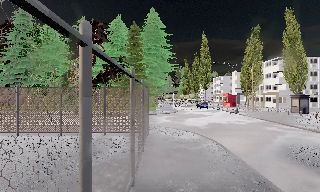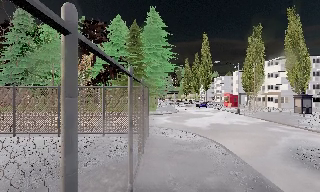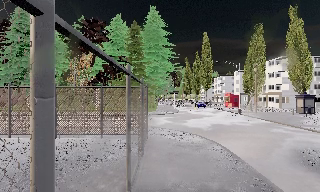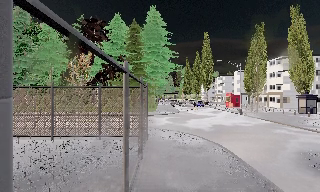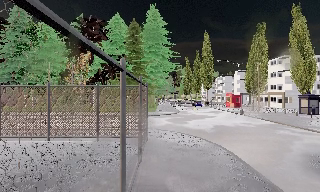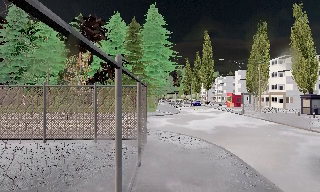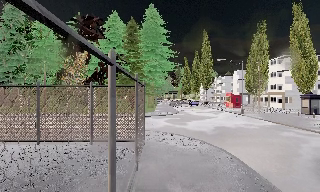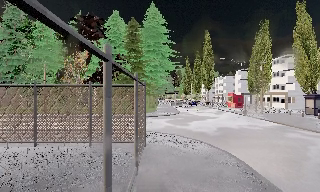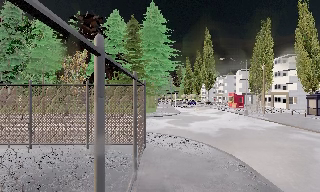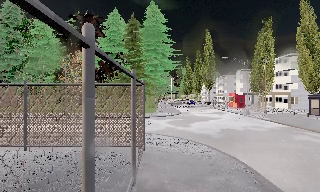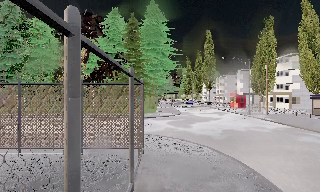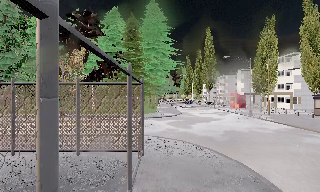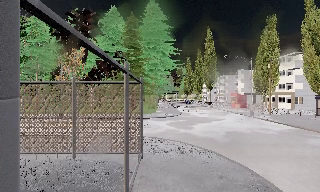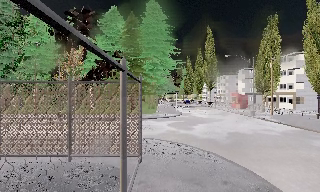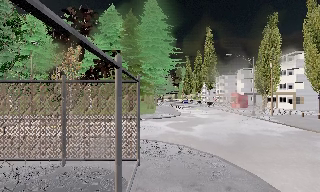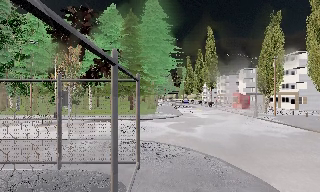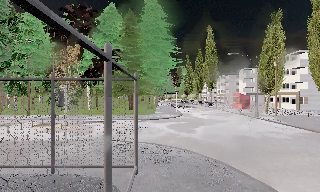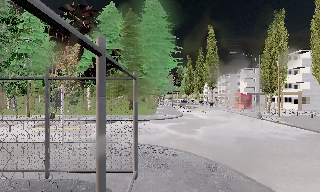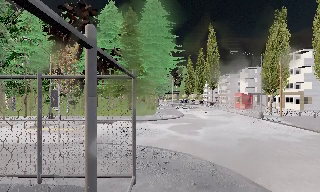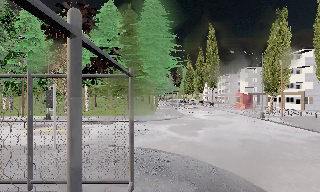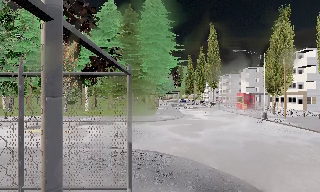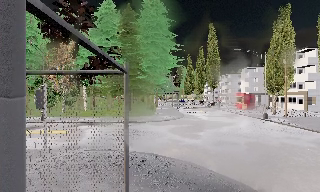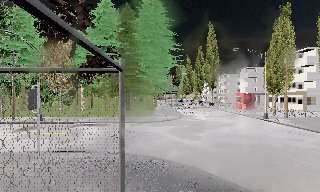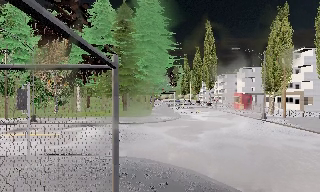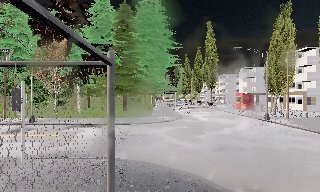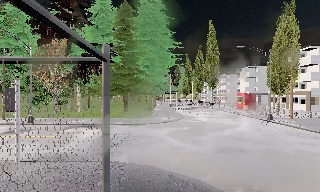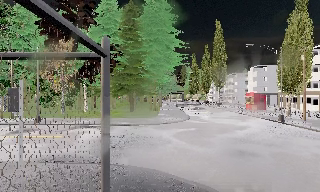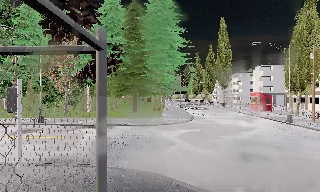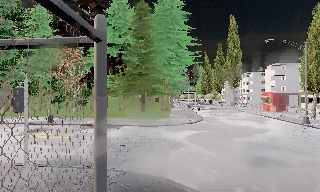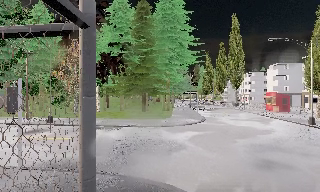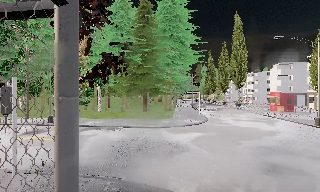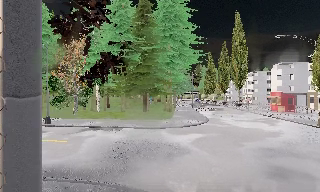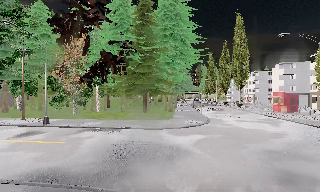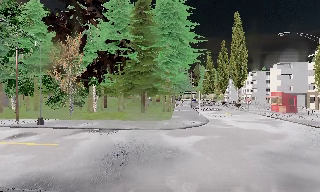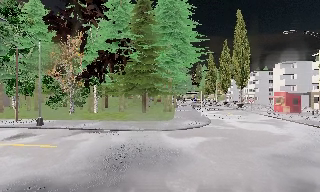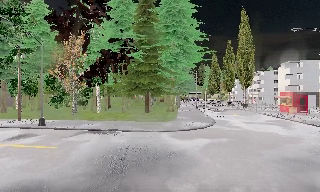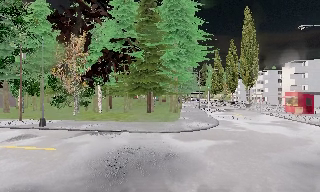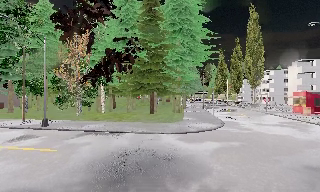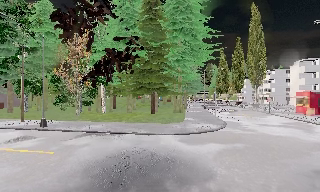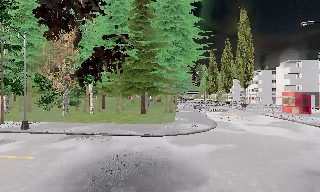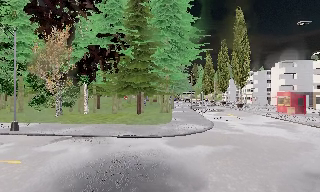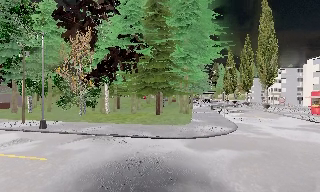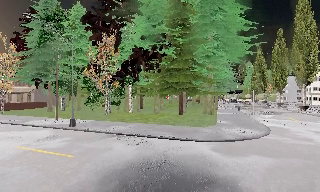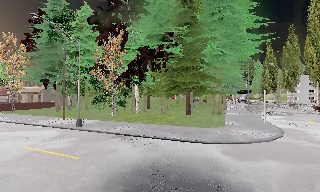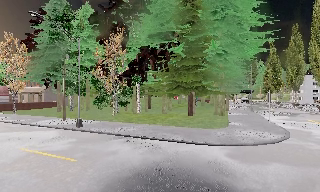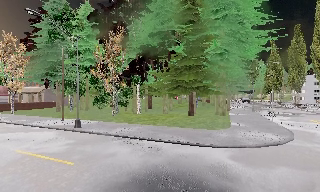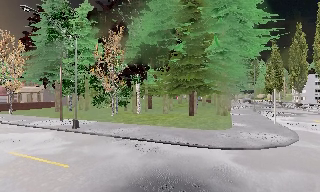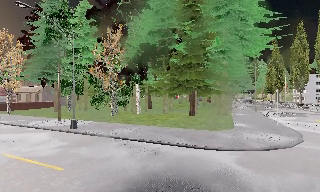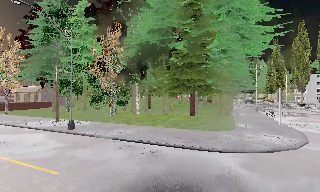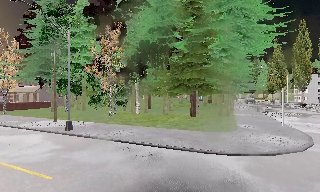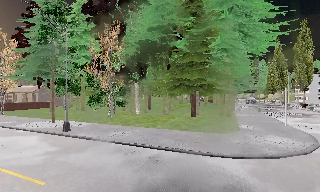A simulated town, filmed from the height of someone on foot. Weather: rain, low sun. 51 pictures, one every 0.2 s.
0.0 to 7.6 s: The camera travels forward, about 12 m, so what stands in front looms larger.
7.6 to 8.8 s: The camera swings to its left by about 15 degrees, and the scene slides to the right. It travels forward, about 2 m, so what stands in front looms larger.
8.8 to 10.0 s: The camera travels forward, about 2 m, so what stands in front looms larger.
The film runs forward here.
